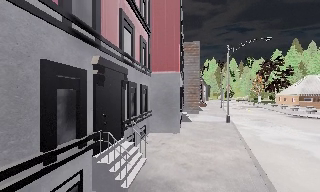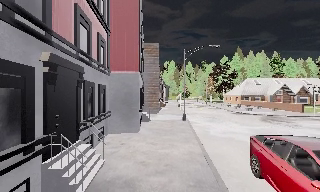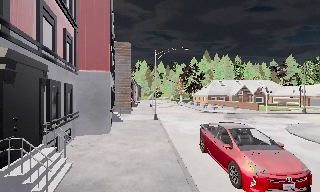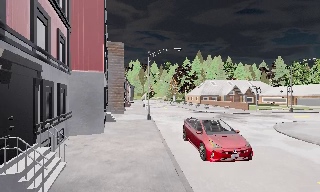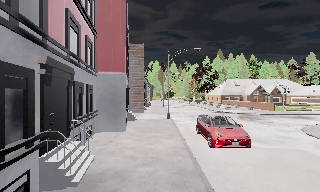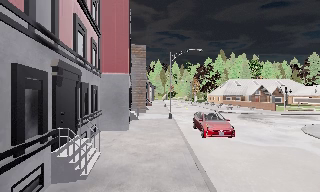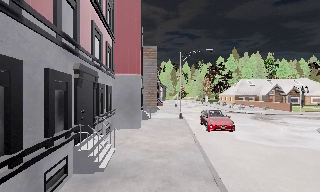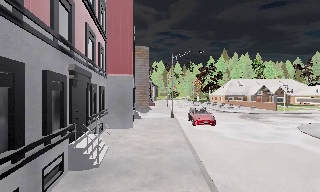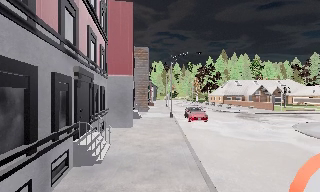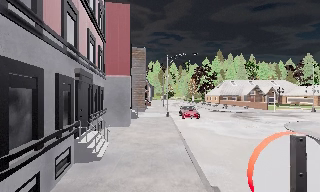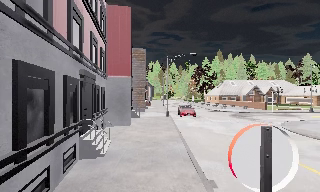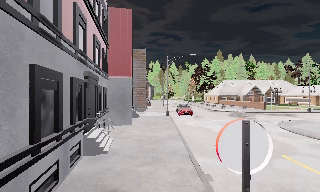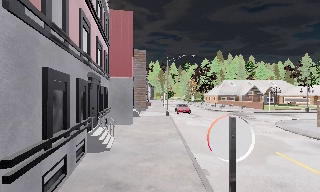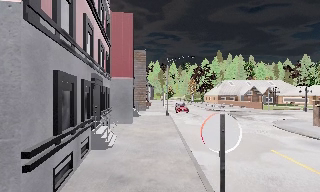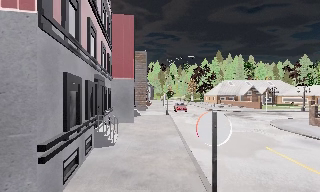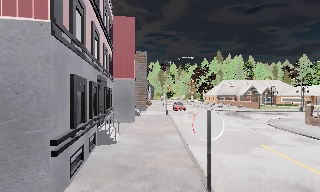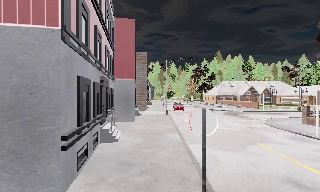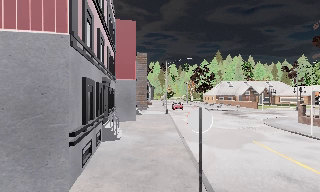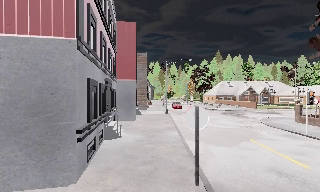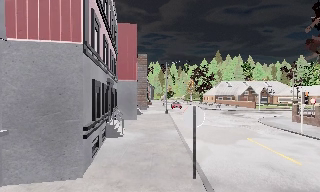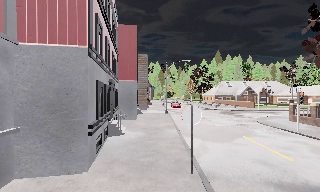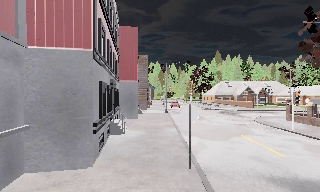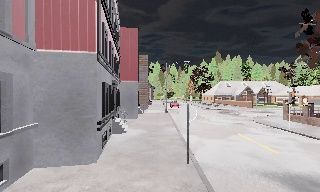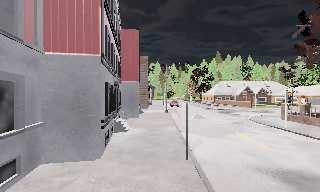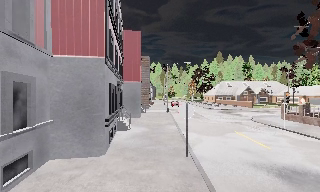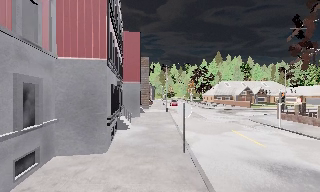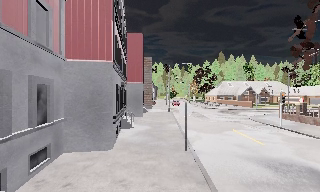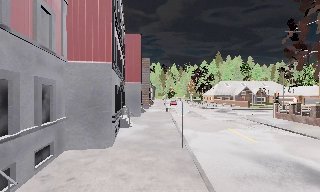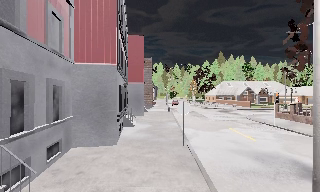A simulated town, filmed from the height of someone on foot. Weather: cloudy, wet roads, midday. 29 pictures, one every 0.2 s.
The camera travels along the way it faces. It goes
backward.
0.0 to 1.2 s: The camera pans to its right, which is clockwise from overhead, by about 15 degrees. It travels backward, about 1.5 m, so what stands in front gets smaller.
1.2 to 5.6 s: The camera travels backward, about 8 m, so what stands in front gets smaller.
The film runs backward here.
